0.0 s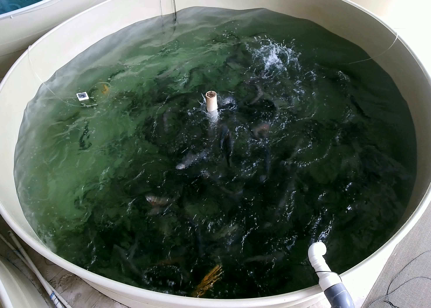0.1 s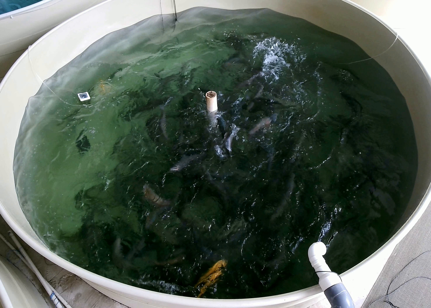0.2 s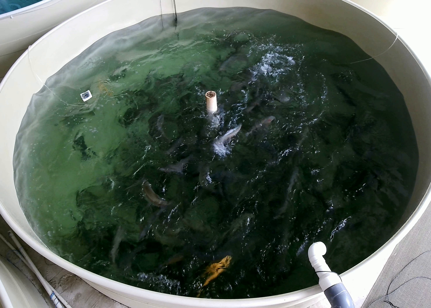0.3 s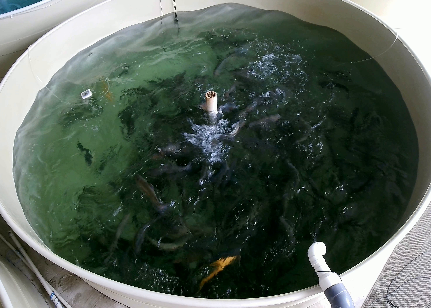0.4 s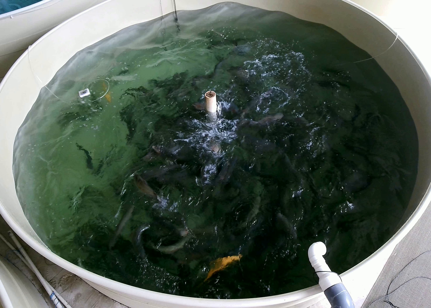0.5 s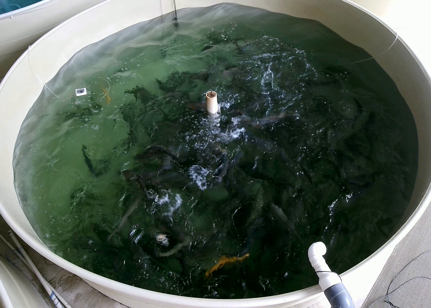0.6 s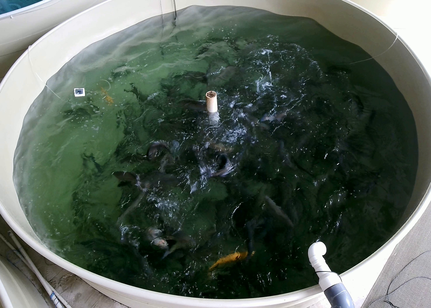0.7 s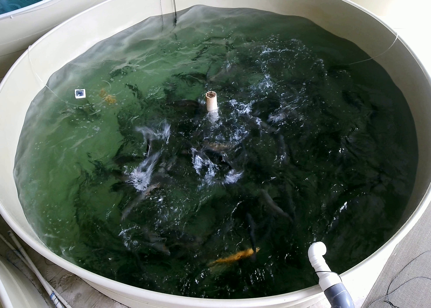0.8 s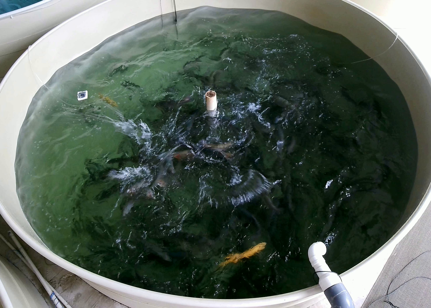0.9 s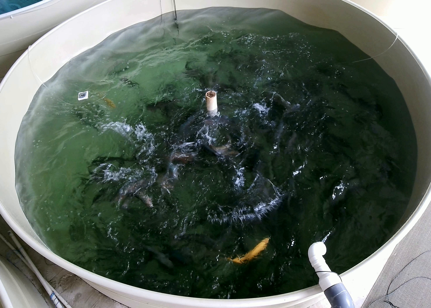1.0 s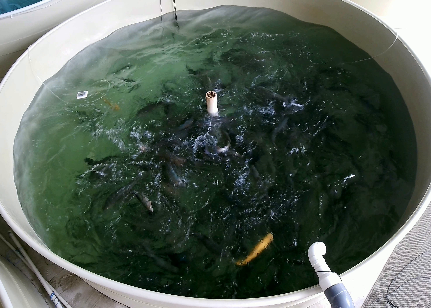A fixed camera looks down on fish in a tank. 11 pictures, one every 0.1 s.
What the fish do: Strong feeding.
